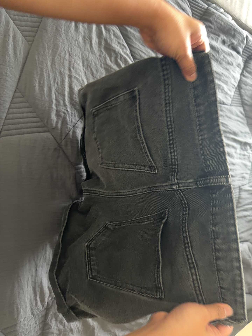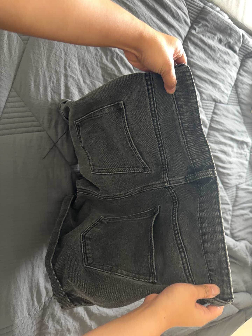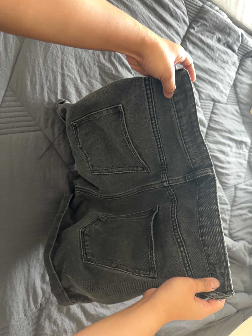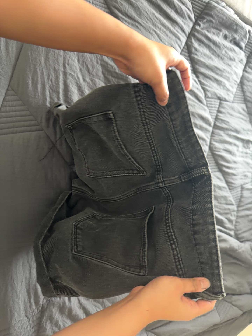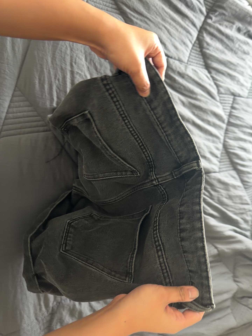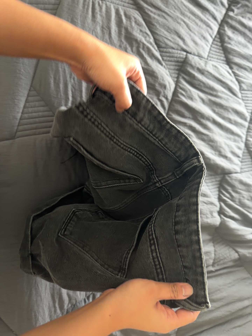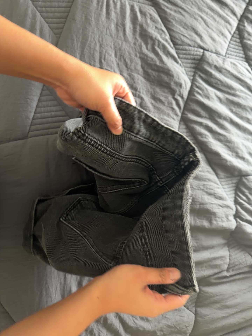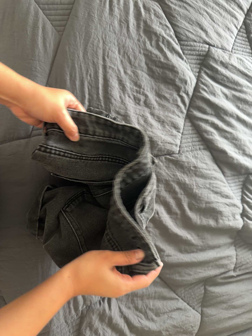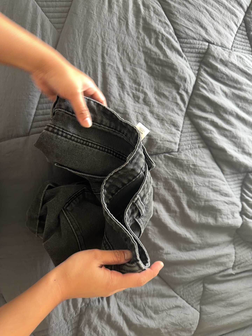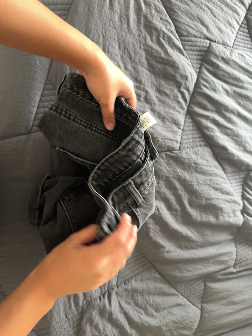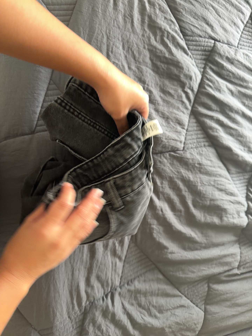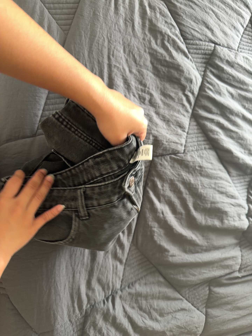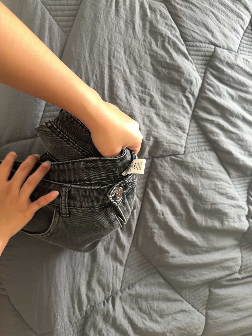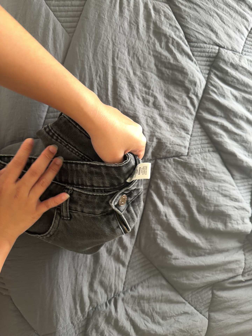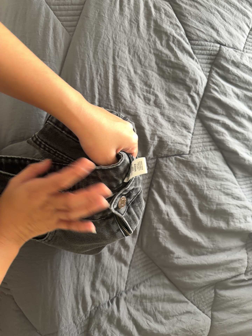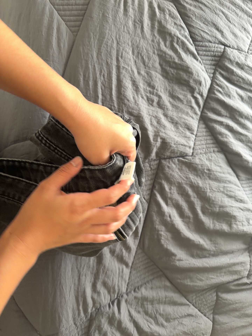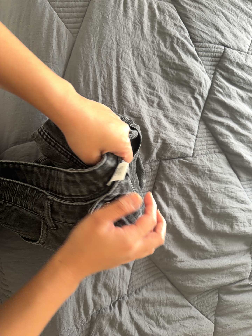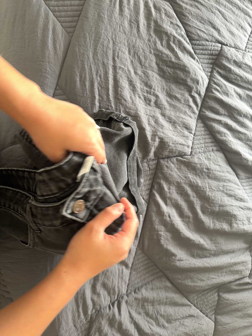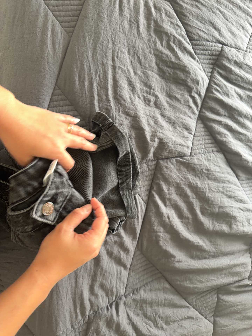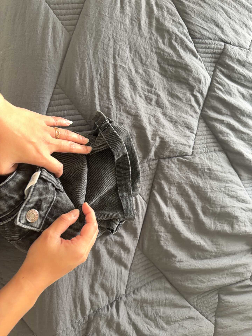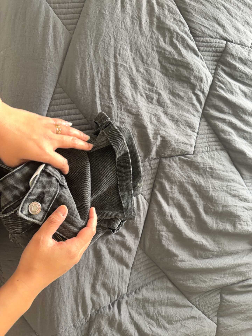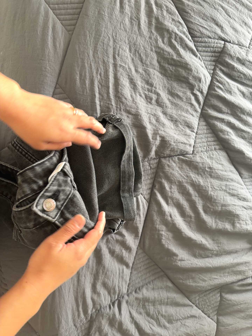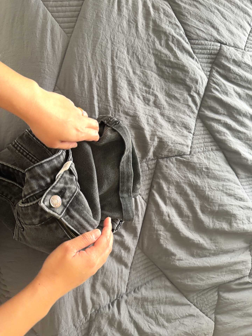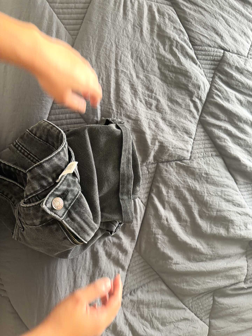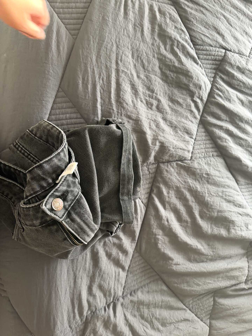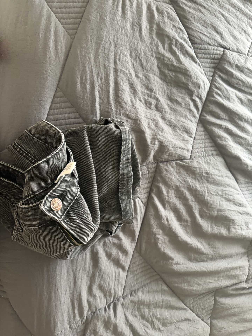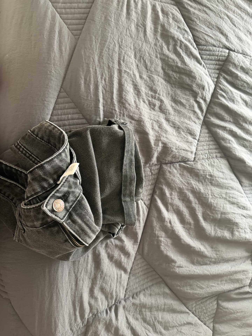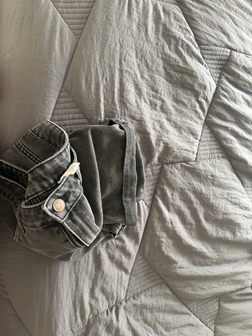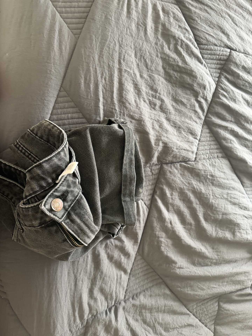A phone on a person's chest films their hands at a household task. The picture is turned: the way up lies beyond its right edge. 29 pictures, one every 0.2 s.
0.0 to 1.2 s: The camera swings to its left by about 10 degrees, and the scene slides to the right. It travels forward, about 7 cm, so what stands in front looms larger.
1.2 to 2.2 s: The camera shifts only a little, or ends up much as it began.
2.2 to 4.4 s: The camera shifts only a little, or ends up much as it began.
4.4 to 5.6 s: The camera shifts only a little, or ends up much as it began.
The film runs backward here.
